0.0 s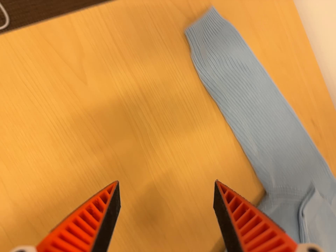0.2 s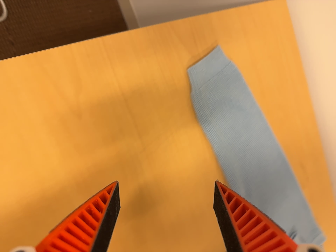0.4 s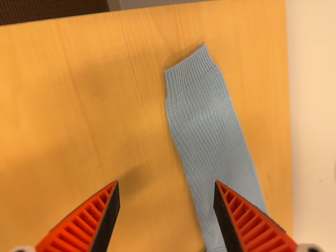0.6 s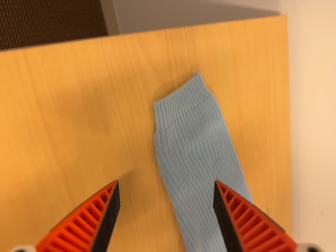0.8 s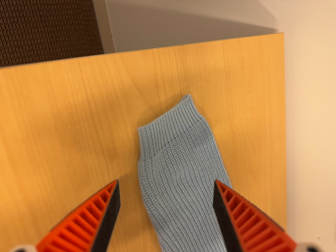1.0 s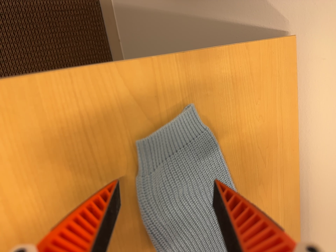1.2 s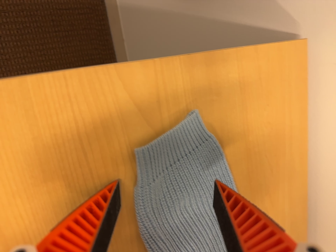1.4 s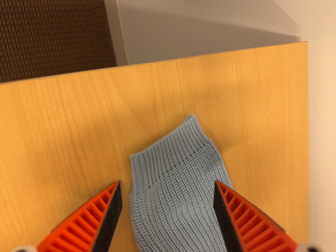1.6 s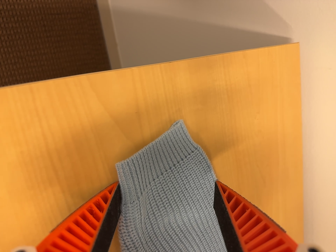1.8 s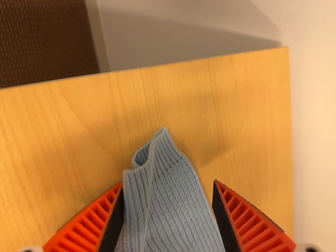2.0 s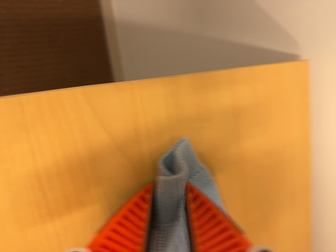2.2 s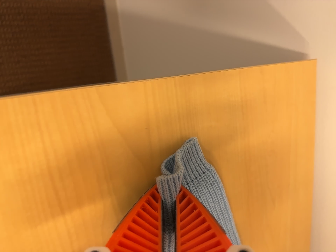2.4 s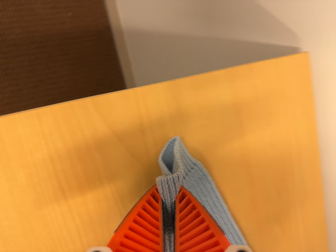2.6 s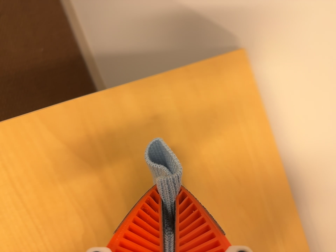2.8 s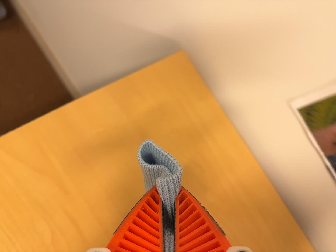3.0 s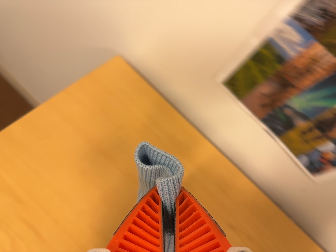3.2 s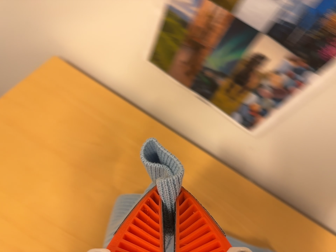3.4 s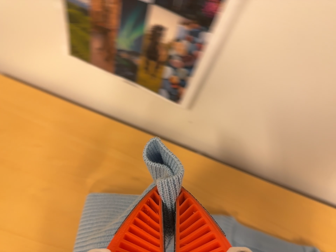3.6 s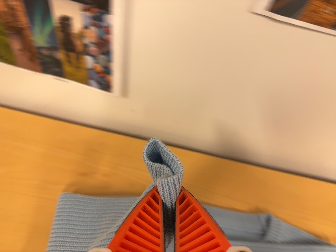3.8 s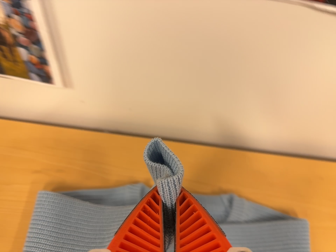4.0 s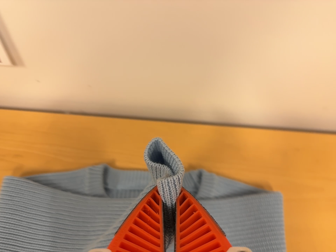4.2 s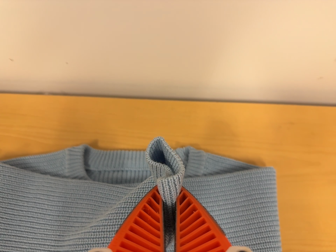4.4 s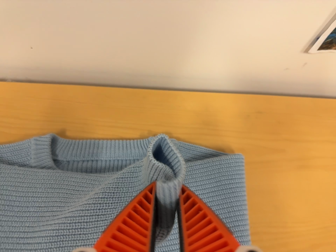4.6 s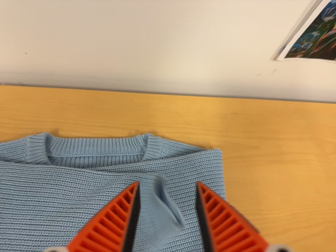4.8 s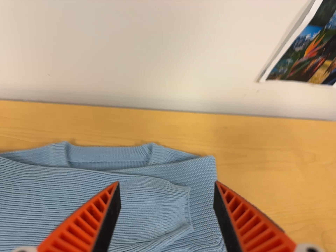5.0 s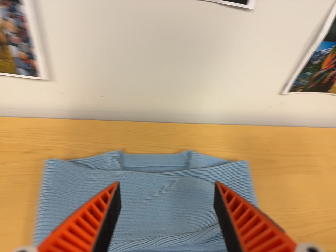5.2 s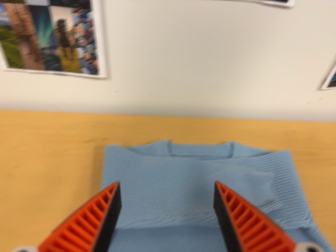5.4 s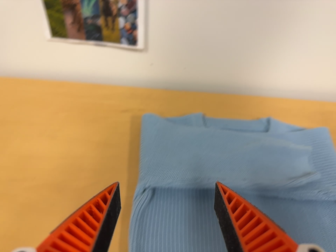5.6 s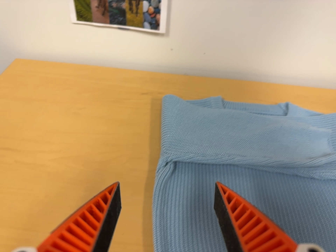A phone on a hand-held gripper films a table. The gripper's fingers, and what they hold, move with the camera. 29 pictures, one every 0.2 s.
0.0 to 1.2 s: The camera travels toward the top of its view and forward, about 26 cm, so close, fixed things drift downward. It rolls about its line of sight by about 15 degrees, and the scene rotates clockwise.
1.2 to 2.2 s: The camera shifts only a little, or ends up much as it began.
2.2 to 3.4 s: The camera travels to its right, about 50 cm, so close, fixed things drift to the left. Its aim tips toward the top of its view by about 15 degrees. It rolls about its line of sight by about 60 degrees, and the scene rotates counterclockwise.
3.4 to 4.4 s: The camera travels to its right, about 26 cm, so close, fixed things drift to the left. It rolls about its line of sight by about 20 degrees, and the scene rotates counterclockwise.
4.4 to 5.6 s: The camera swings to its left by about 10 degrees, and the scene slides to the right. It travels backward, toward the bottom of its view and to its left, about 34 cm, so what stands in front gets smaller. Its aim tips toward the top of its view by about 15 degrees.
The film runs forward here.
